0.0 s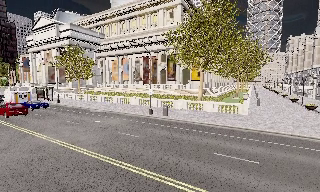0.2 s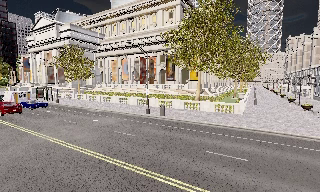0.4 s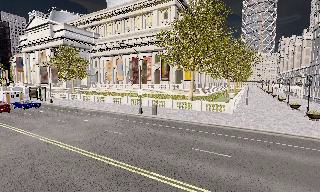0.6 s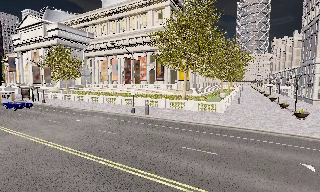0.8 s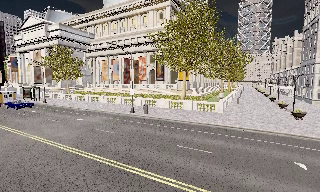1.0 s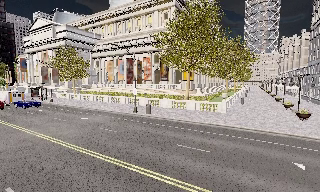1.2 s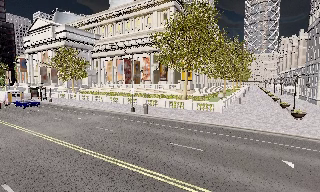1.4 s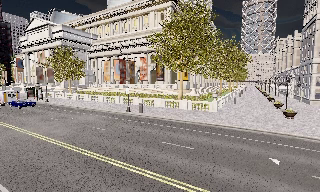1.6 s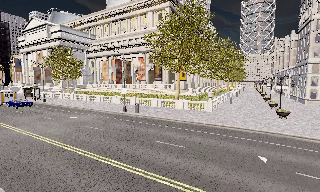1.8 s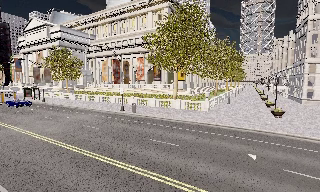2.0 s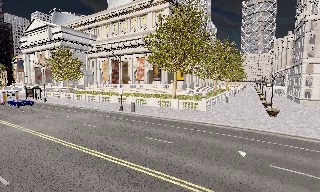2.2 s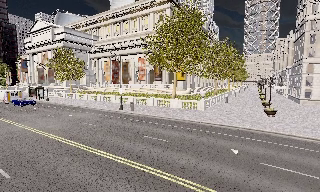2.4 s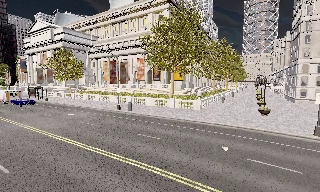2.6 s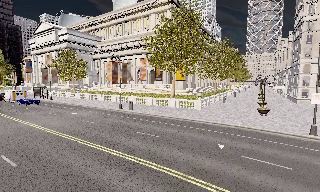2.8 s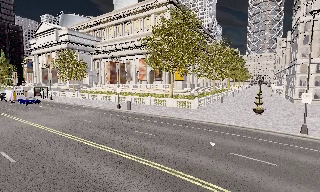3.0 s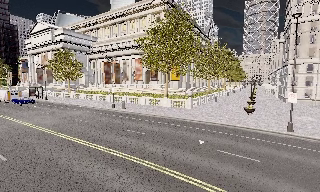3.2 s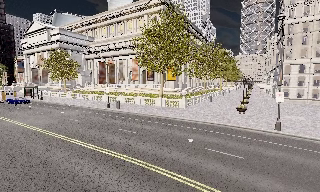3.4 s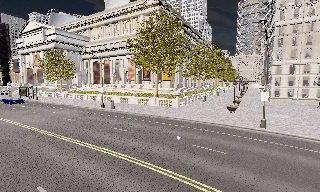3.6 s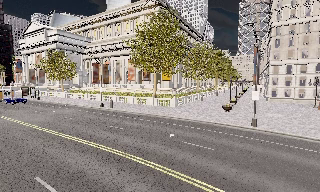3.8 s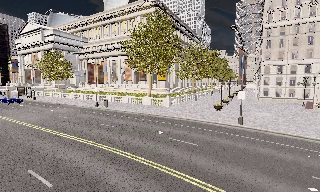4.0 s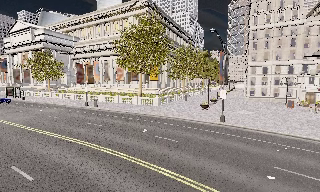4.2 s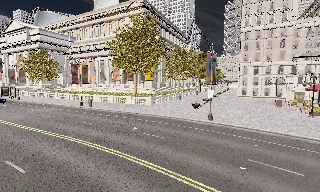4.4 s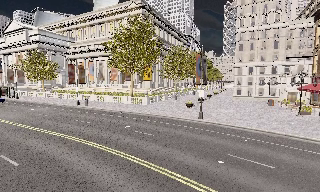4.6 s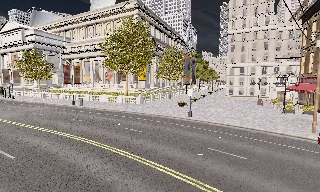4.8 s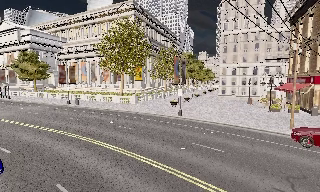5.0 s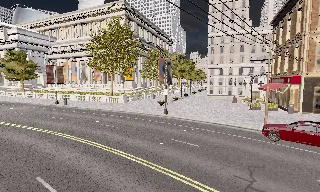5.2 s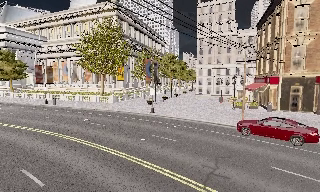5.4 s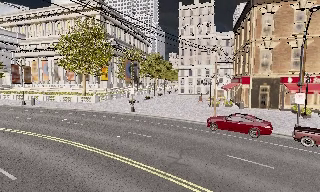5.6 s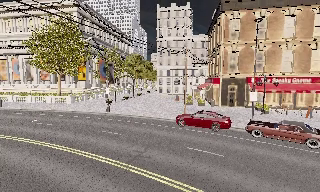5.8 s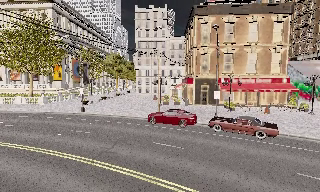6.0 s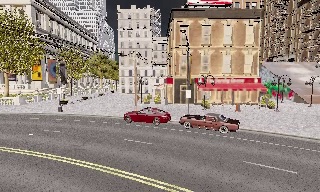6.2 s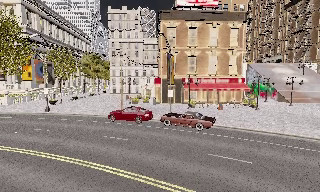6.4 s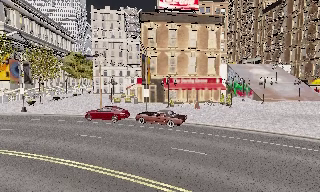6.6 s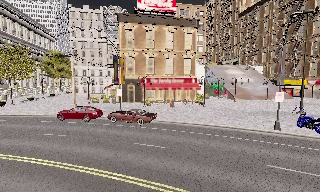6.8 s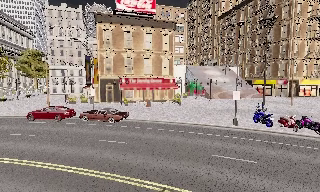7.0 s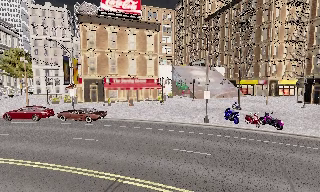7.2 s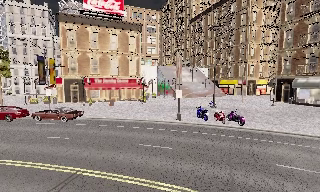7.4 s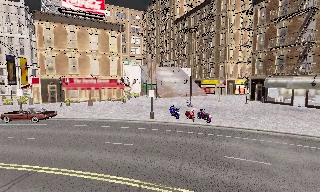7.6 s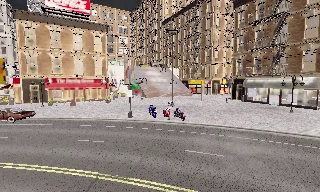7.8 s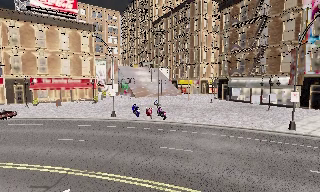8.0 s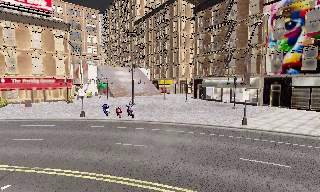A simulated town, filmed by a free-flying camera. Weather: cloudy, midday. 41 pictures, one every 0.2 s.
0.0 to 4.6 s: The camera travels to its right and backward, about 14 m, so close, fixed things drift to the left. It gains speed.
4.6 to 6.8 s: The camera swings to its right by about 40 degrees, and the scene slides to the left. It travels to its right and backward, about 15 m, so close, fixed things drift to the left.
6.8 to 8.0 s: The camera pans to its right, which is clockwise from overhead, by about 20 degrees. It travels to its right, about 10 m, so close, fixed things drift to the left.
The film runs forward here.
